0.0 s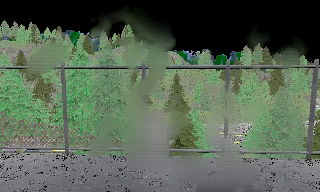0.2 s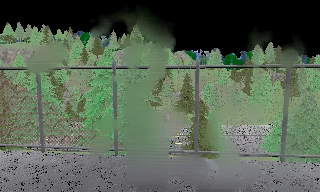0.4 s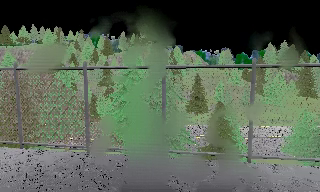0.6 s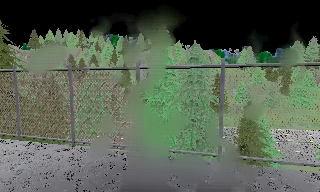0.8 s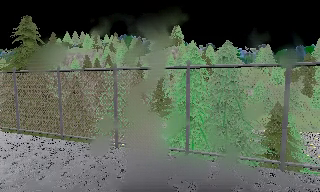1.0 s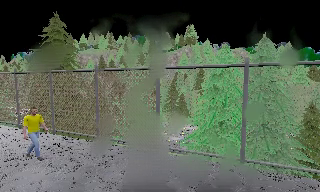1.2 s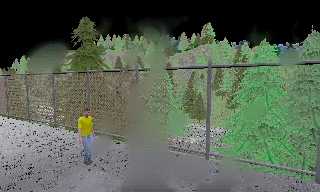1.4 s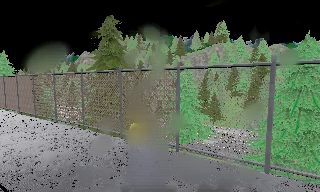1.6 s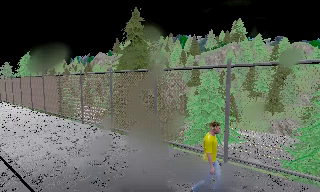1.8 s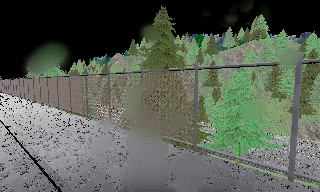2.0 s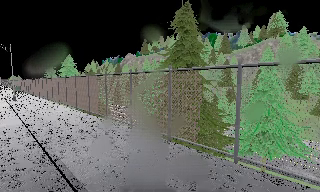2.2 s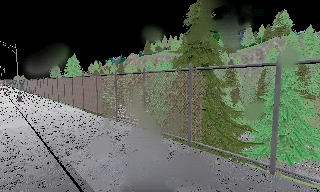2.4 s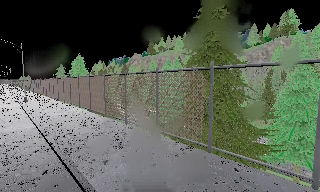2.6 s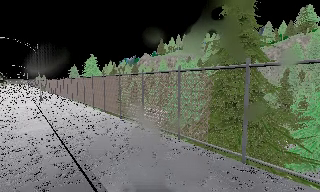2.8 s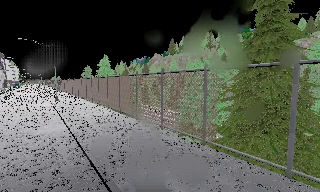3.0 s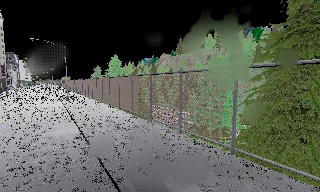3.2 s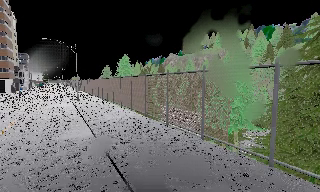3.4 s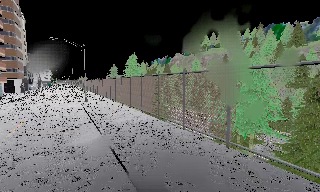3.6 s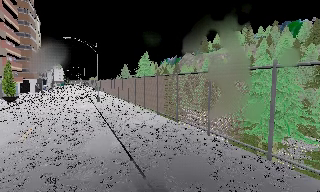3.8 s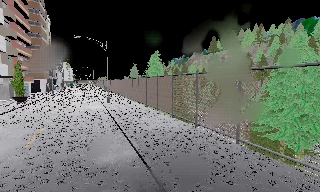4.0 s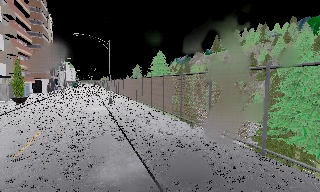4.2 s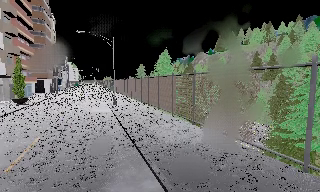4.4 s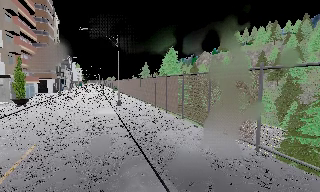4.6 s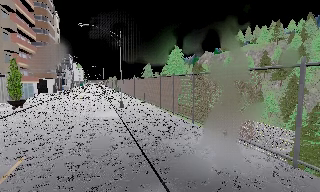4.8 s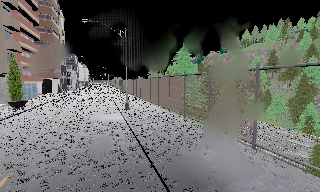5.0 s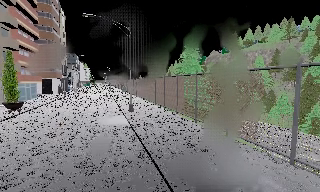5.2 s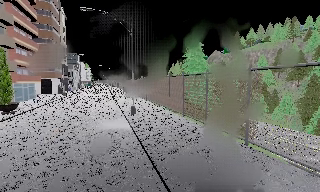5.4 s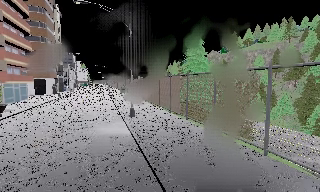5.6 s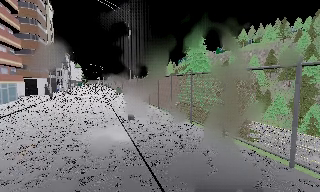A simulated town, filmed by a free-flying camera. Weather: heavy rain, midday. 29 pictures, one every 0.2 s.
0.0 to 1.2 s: The scene slides to the right, as the camera pans about 25 degrees to its left. It travels to its left, about 8 m, so close, fixed things drift to the right.
1.2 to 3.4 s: The camera swings to its left by about 35 degrees, and the scene slides to the right. It travels to its left and forward, about 11 m, so close, fixed things drift to the right.
3.4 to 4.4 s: The camera travels forward and to its left, about 5 m, so what stands in front looms larger.
4.4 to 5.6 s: The camera travels forward, about 7 m, so what stands in front looms larger.
The film runs forward here.
